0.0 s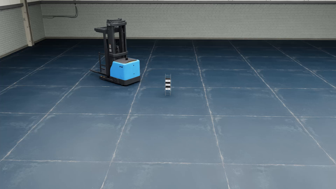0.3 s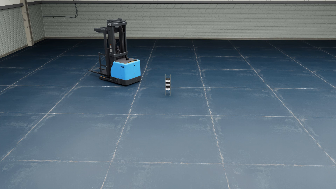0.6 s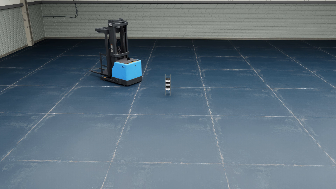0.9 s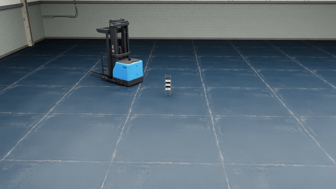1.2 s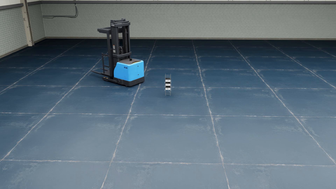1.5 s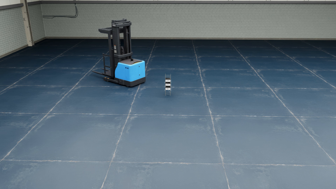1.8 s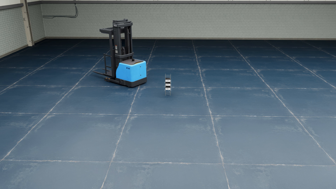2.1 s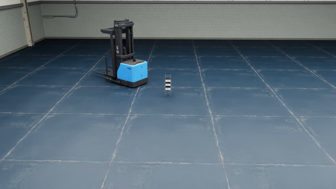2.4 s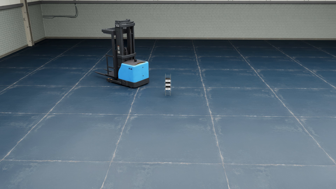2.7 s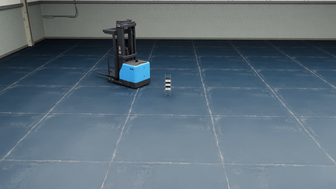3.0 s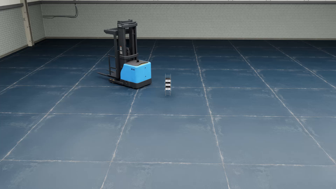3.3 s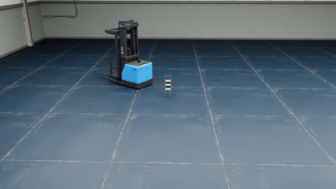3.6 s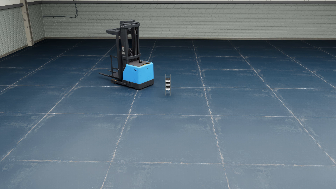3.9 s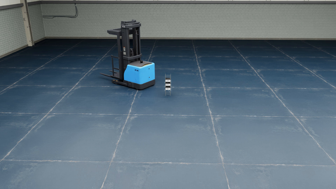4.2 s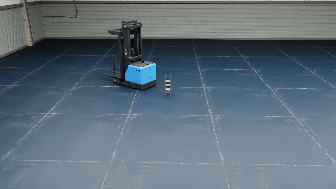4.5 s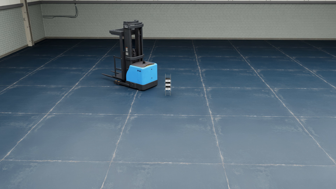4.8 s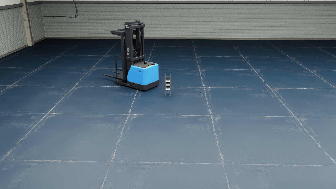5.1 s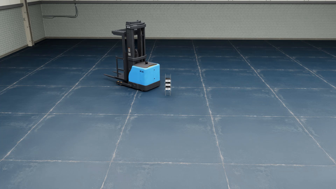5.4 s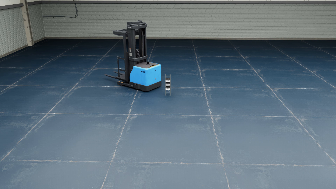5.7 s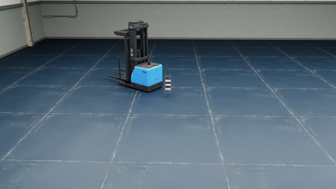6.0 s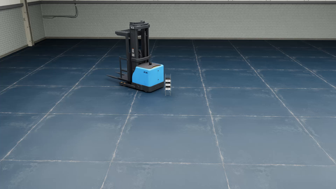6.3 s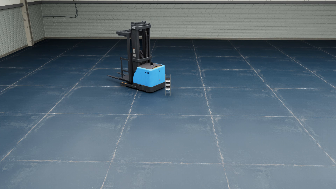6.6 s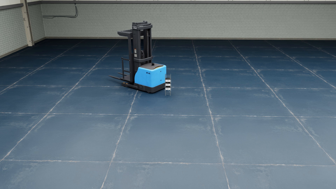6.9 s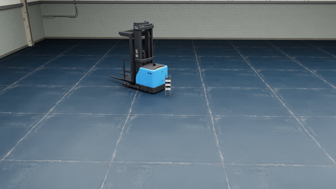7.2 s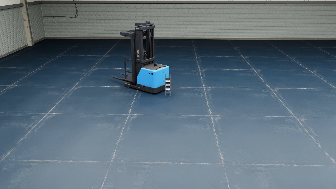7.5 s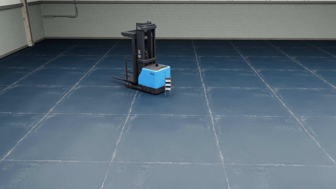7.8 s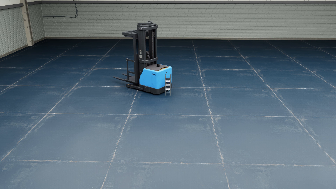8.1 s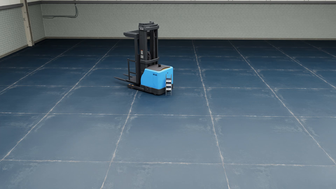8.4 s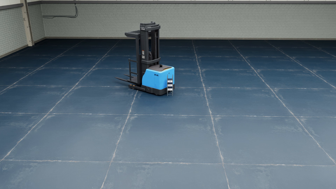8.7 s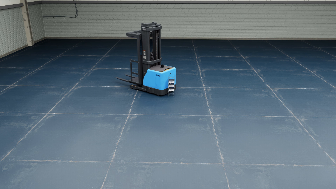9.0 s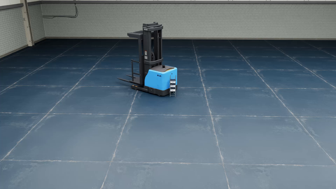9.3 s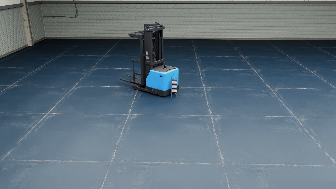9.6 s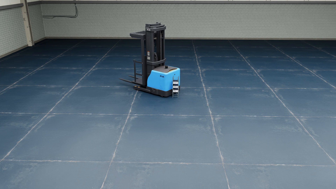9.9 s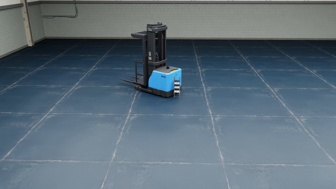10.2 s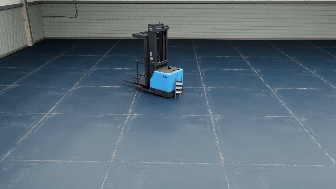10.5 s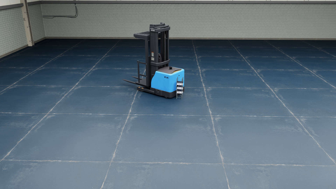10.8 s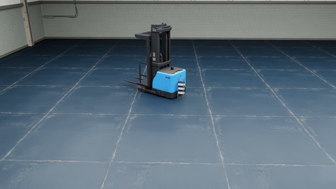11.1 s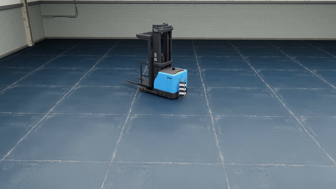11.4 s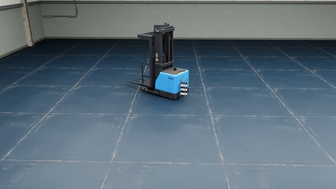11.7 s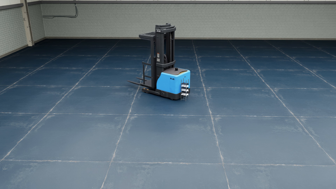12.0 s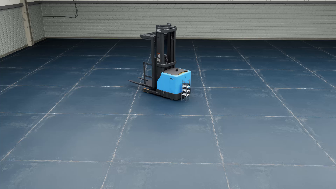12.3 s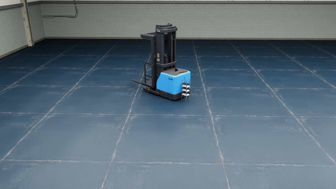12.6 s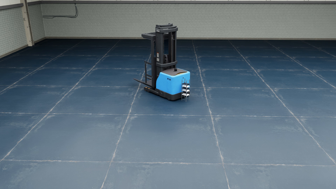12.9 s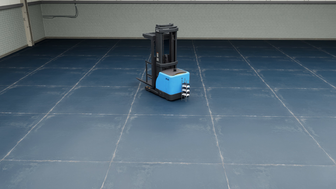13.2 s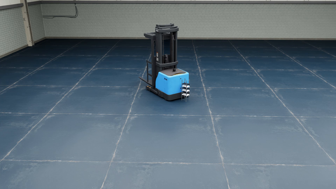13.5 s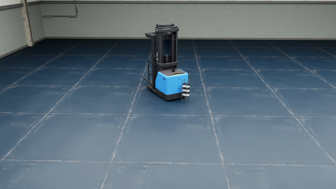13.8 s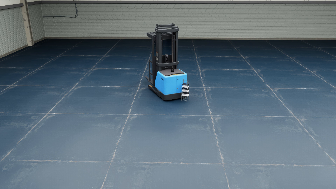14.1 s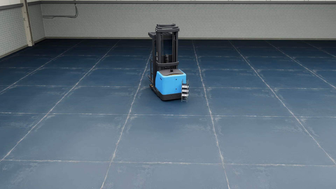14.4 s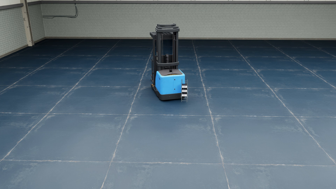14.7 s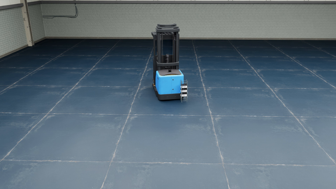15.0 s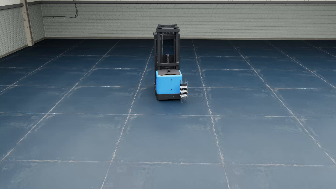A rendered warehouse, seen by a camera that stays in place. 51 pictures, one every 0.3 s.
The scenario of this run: A forklift runs into an object in its way.
